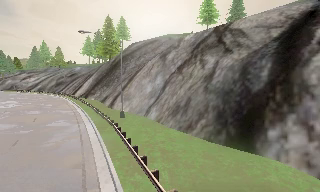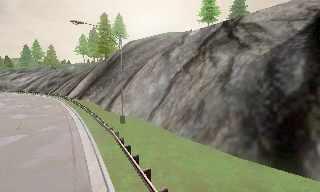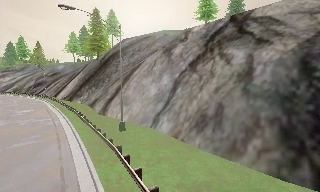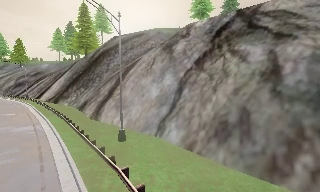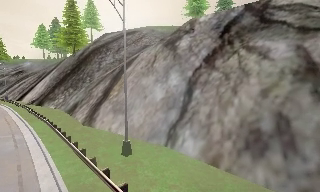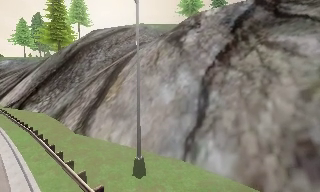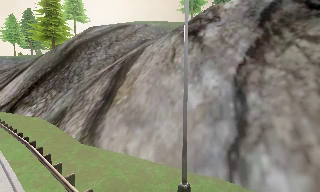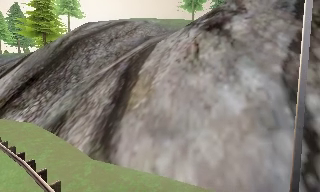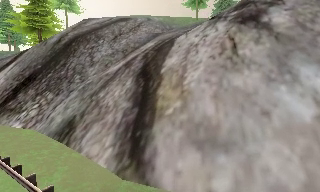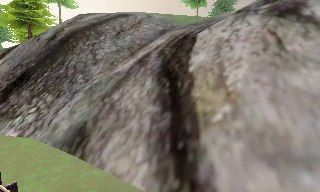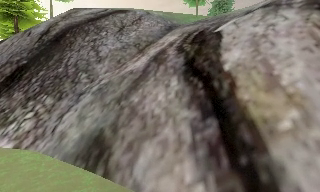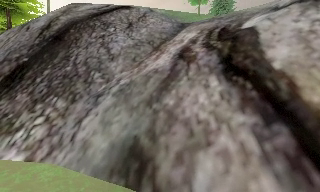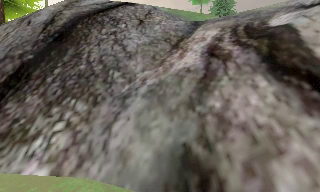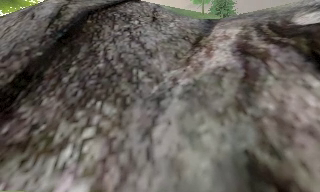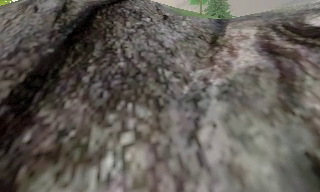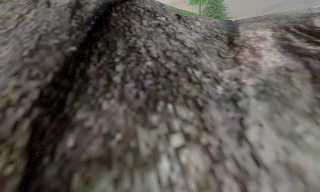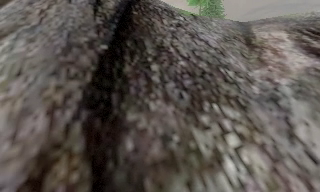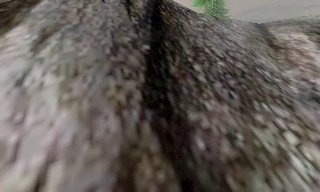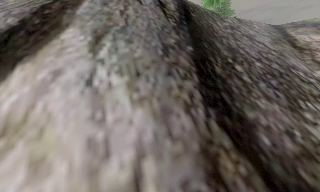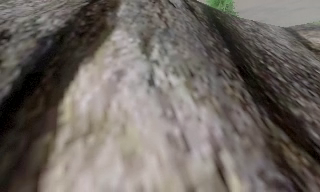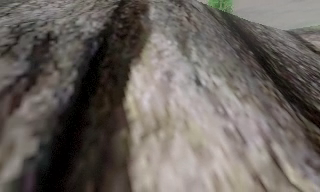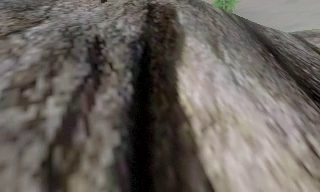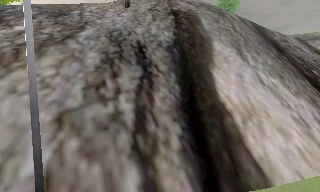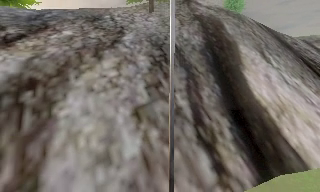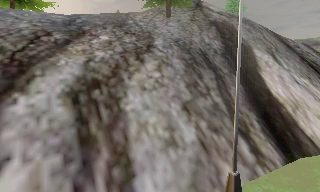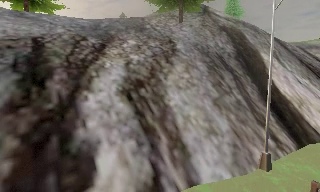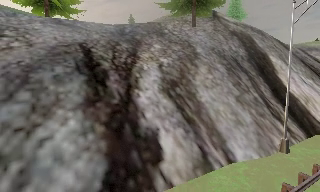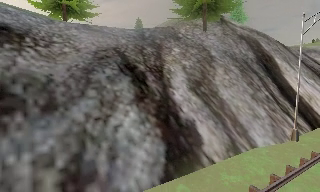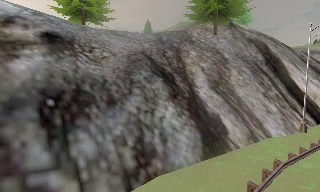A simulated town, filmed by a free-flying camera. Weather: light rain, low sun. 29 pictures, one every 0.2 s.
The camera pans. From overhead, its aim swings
clockwise.
0.0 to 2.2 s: The camera pans to its right, which is clockwise from overhead, by about 35 degrees. It travels to its left and forward, about 25 m, so close, fixed things drift to the right.
2.2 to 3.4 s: The camera pans to its right, which is clockwise from overhead, by about 20 degrees. It travels to its left, about 14 m, so close, fixed things drift to the right.
3.4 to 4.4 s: The camera travels to its left, about 12 m, so close, fixed things drift to the right.
4.4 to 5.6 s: The camera travels to its left and backward, about 15 m, so close, fixed things drift to the right.
The film runs forward here.
